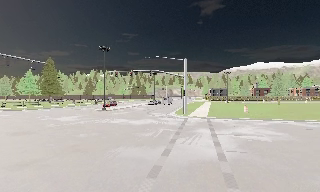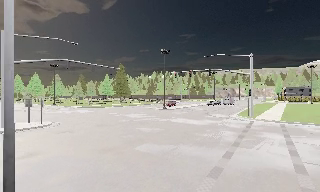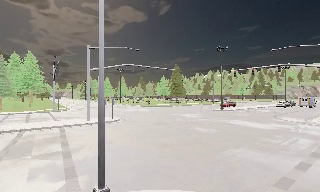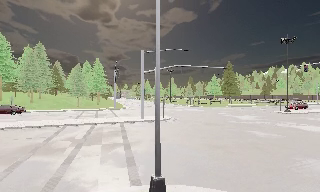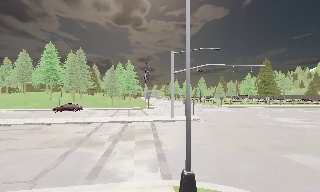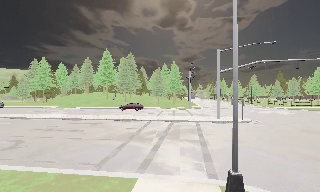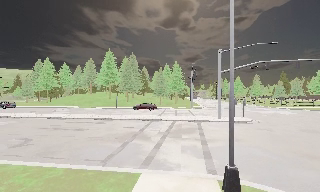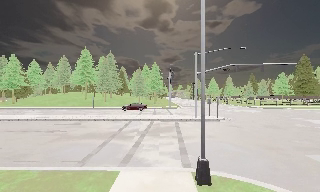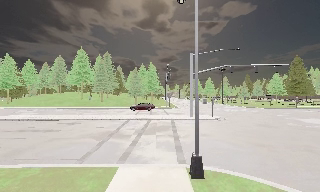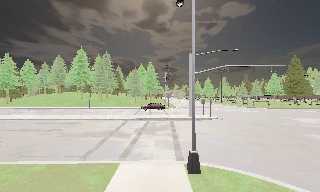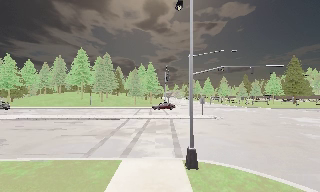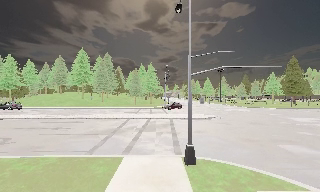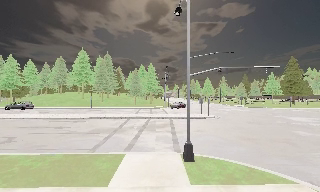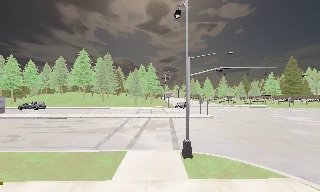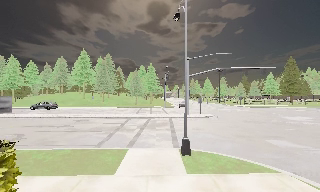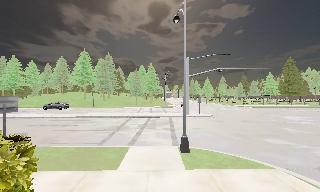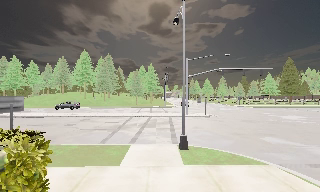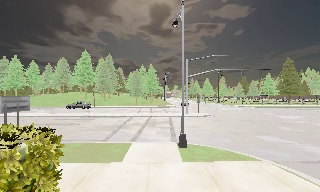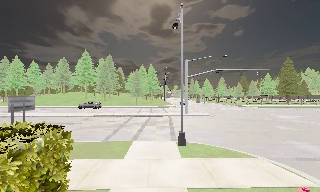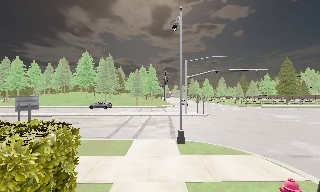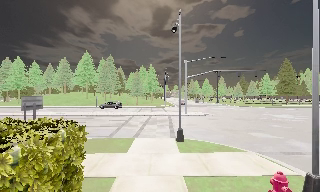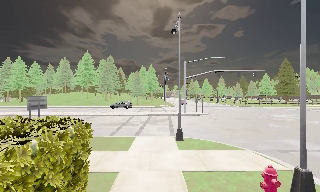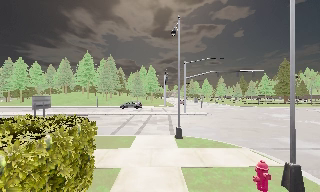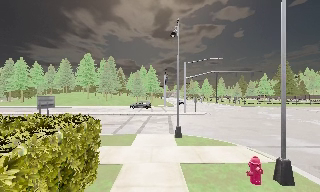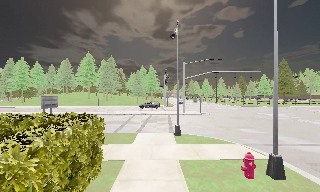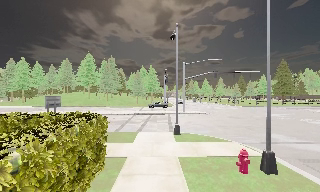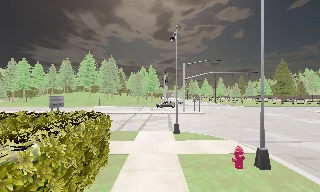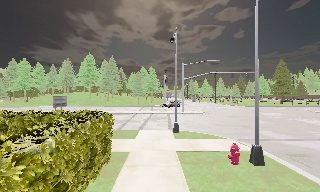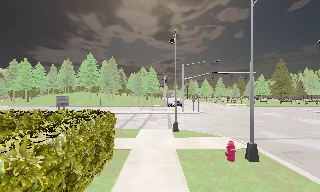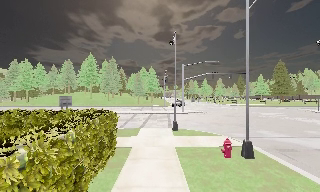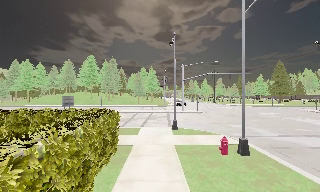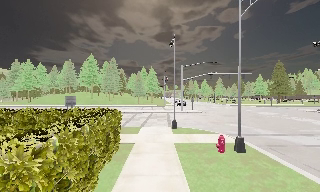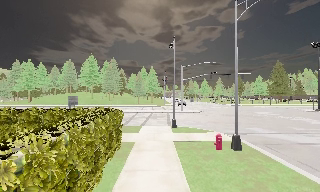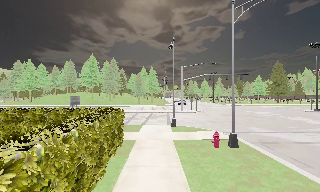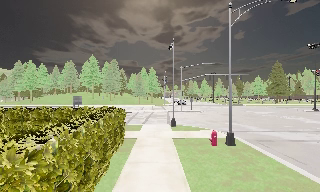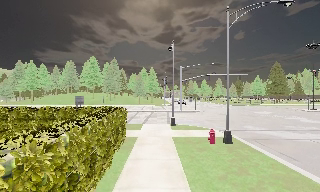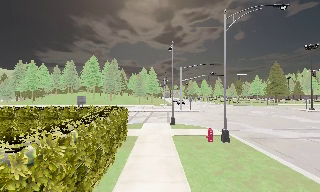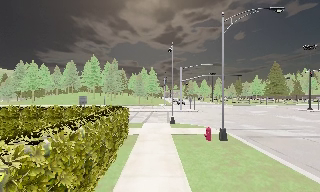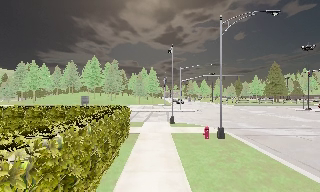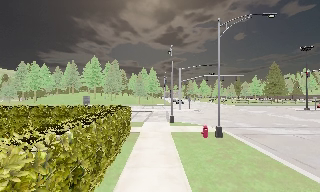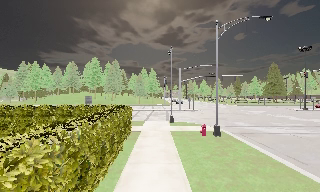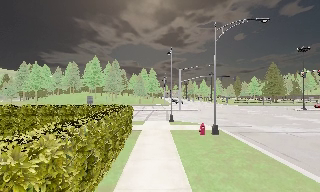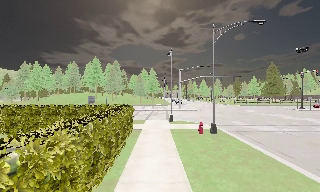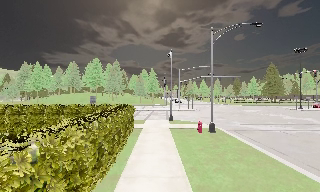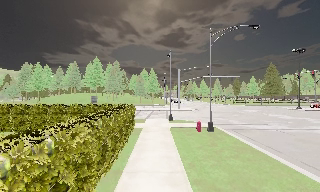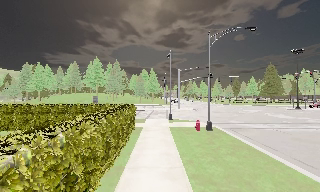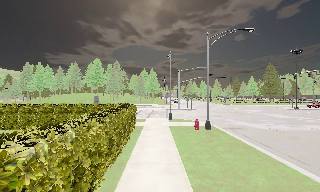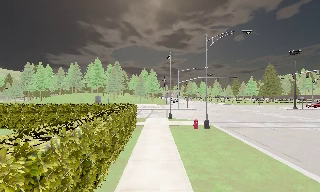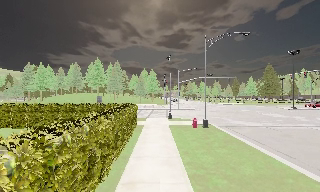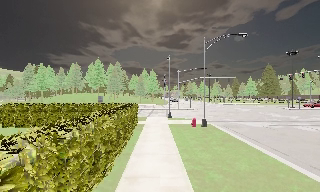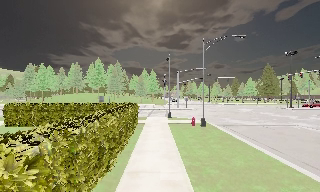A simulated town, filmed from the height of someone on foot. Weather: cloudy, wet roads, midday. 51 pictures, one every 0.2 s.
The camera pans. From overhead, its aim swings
counterclockwise.
The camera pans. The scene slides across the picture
to the right.
0.0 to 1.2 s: The camera pans to its left, which is counterclockwise from overhead, by about 85 degrees. It travels backward, about 2 m.
1.2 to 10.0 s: The camera travels backward, about 14 m, so what stands in front gets smaller.
The film runs backward here.
